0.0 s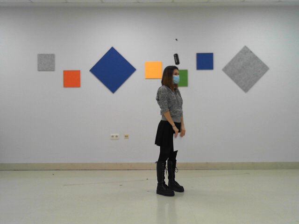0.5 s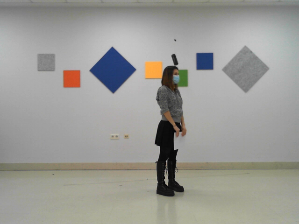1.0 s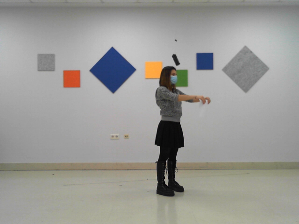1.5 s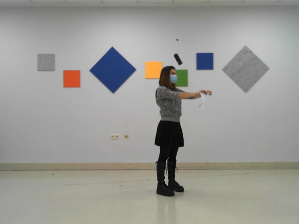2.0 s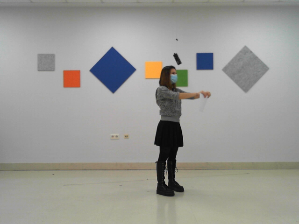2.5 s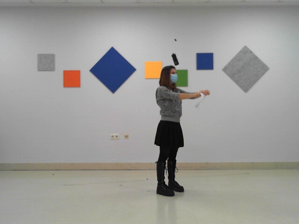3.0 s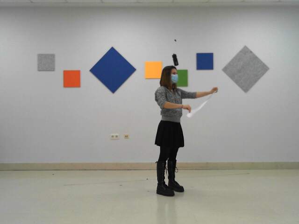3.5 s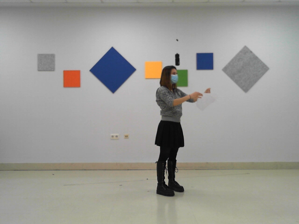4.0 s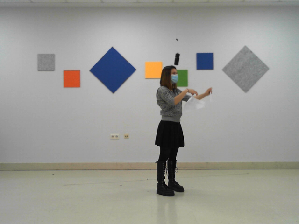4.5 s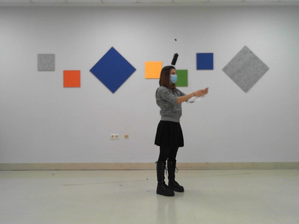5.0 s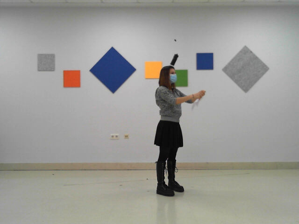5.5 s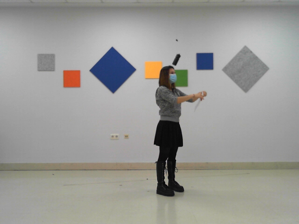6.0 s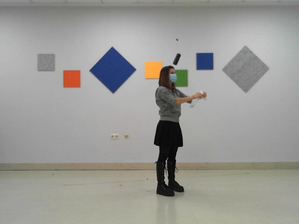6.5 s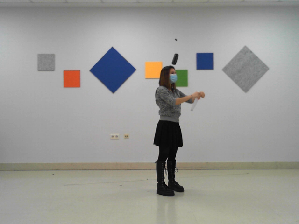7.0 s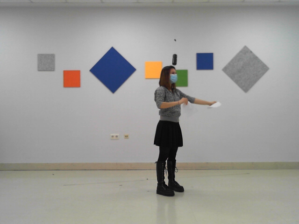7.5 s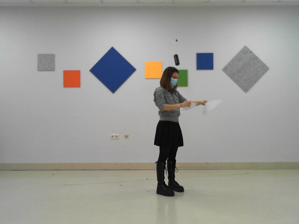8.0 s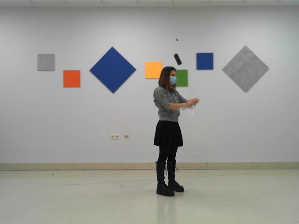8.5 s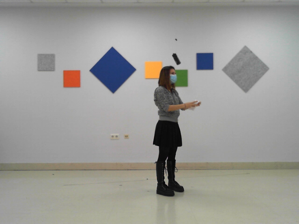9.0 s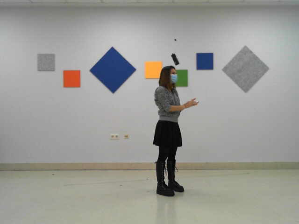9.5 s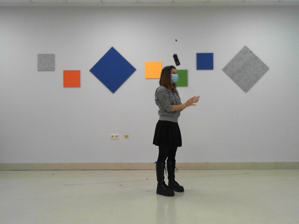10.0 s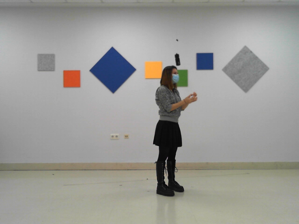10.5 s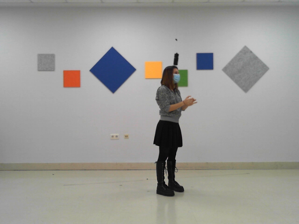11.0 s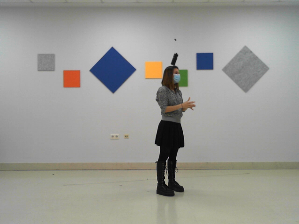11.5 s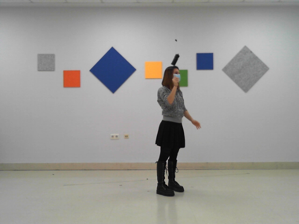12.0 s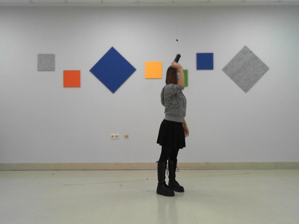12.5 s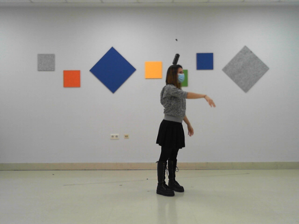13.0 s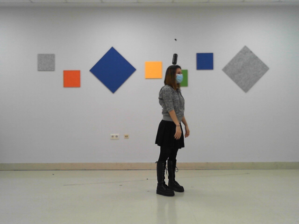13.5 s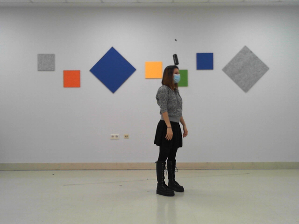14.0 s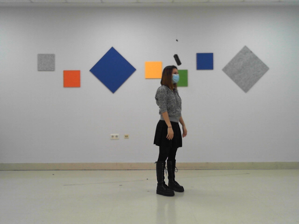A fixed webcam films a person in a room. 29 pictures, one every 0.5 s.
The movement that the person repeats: Tear a paper in 4 pieces, make a ball and throw it.
